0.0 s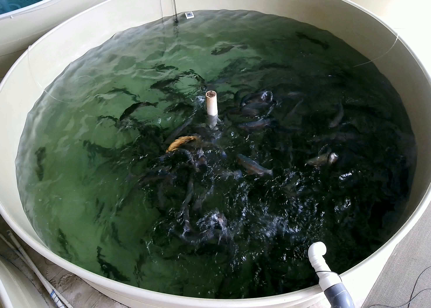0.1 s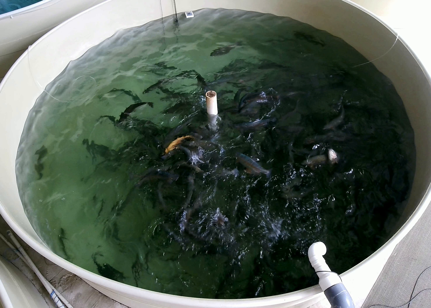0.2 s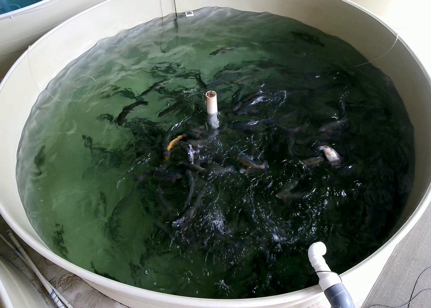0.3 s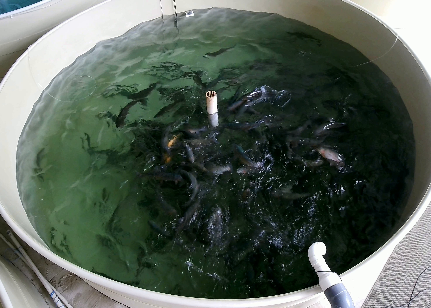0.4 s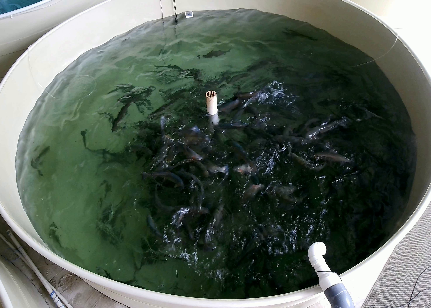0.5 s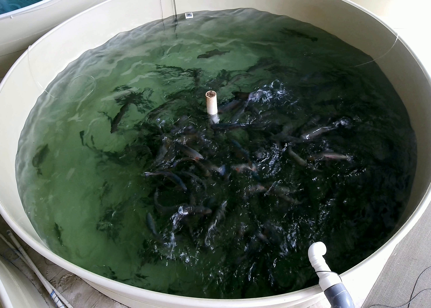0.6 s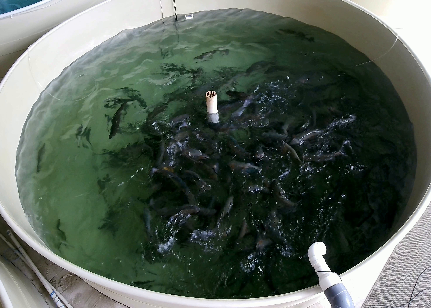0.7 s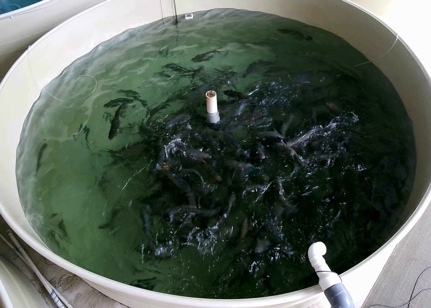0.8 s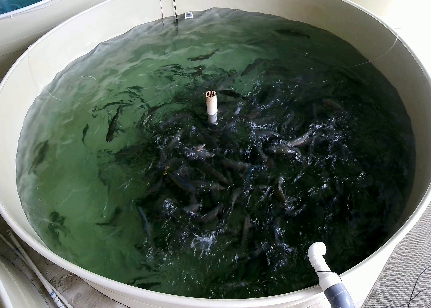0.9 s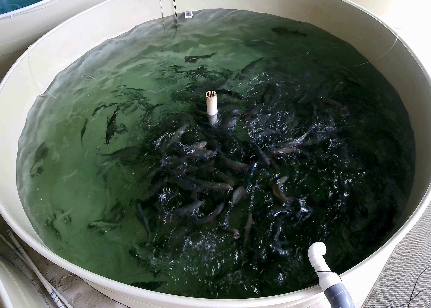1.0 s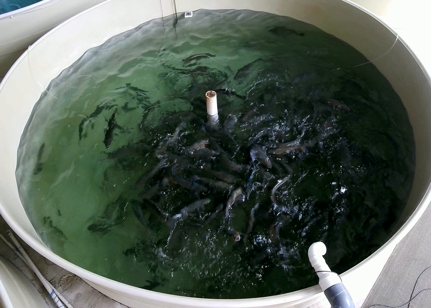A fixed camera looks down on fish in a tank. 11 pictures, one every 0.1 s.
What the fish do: Strong feeding.
